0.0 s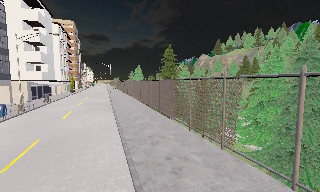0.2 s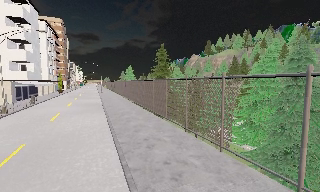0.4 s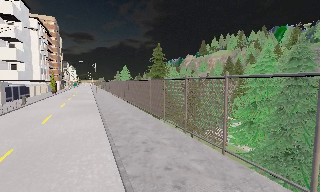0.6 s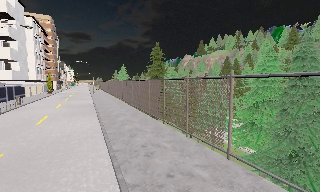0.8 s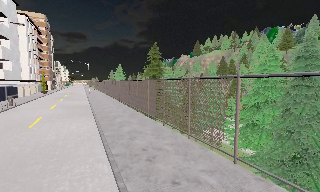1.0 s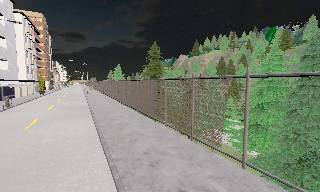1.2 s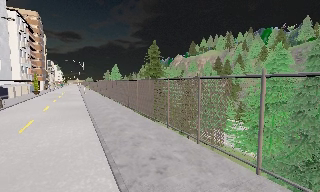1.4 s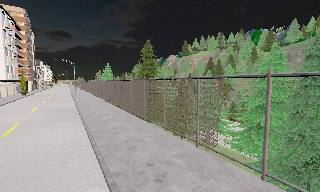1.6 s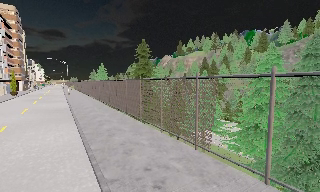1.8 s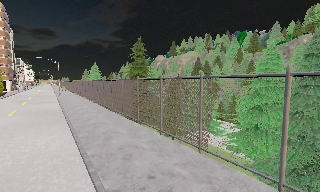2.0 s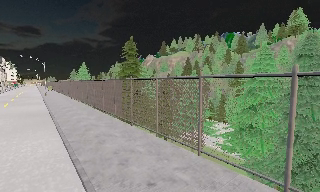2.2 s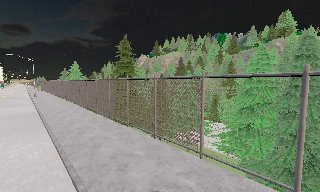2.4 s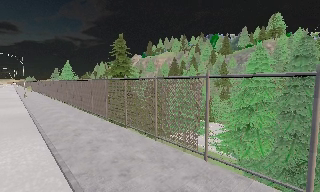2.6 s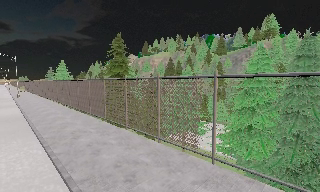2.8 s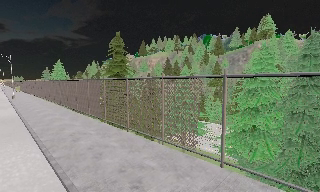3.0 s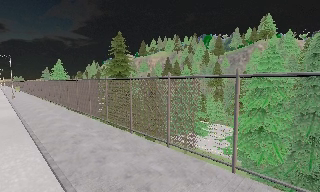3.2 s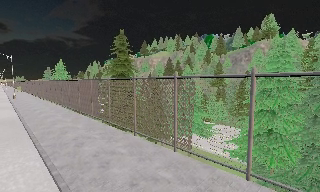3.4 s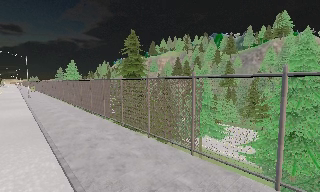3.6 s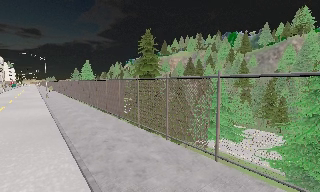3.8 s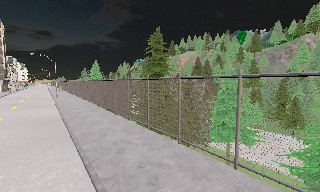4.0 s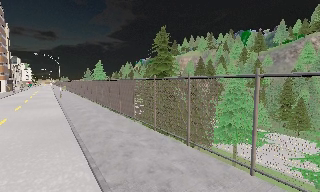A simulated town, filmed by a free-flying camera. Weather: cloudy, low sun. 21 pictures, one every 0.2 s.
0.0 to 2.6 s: The camera pans to its right, which is clockwise from overhead, by about 25 degrees. It travels forward and to its left, about 6 m, so what stands in front looms larger.
2.6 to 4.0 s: The camera travels forward and to its left, about 3 m, so what stands in front looms larger.
The film runs forward here.
